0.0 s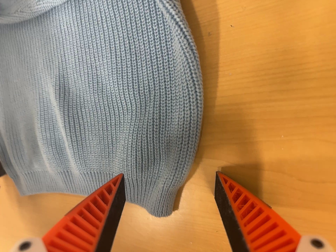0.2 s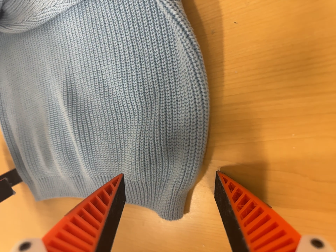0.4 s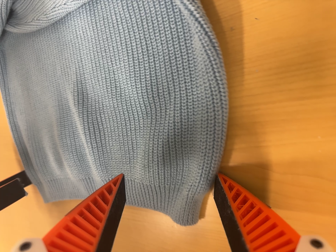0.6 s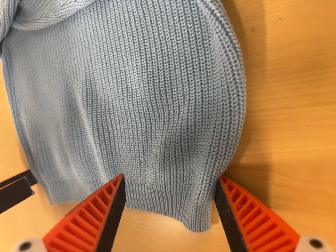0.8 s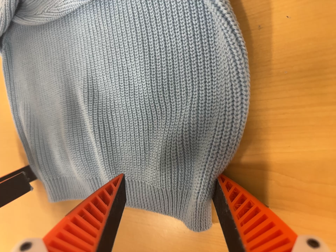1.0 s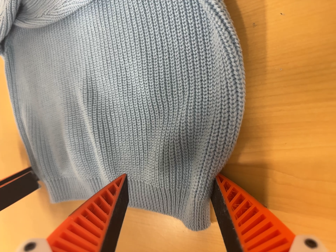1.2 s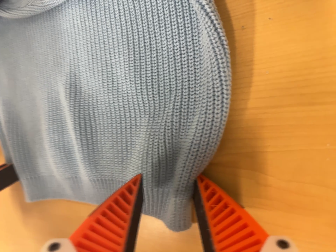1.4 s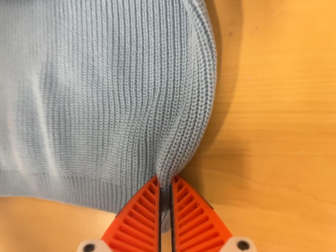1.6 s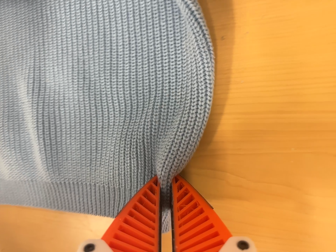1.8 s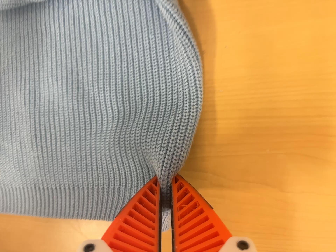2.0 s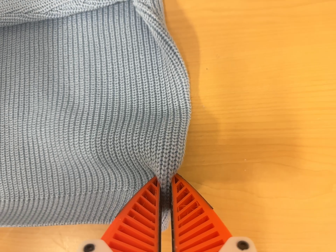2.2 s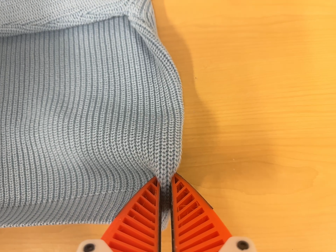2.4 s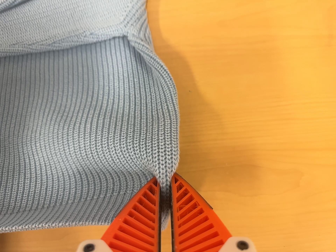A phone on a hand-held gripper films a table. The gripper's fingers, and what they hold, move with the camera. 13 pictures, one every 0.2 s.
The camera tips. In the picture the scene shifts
downward.
0.0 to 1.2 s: The camera shifts only a little, or ends up much as it began.
1.2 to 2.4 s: The camera pans to its right by about 30 degrees. It travels backward, to its left and toward the bottom of its view, about 12 cm, so what stands in front gets smaller. Its aim tips toward the top of its view by about 20 degrees, and the scene shifts downward.
The film runs forward here.
